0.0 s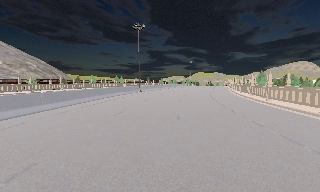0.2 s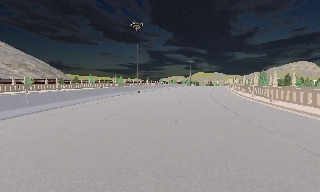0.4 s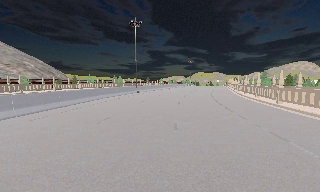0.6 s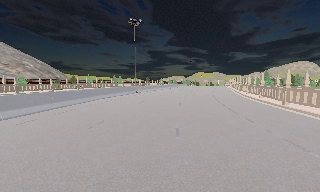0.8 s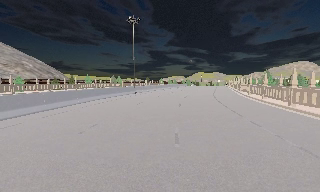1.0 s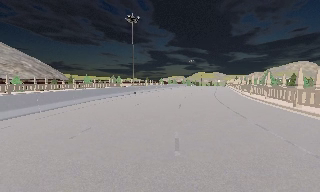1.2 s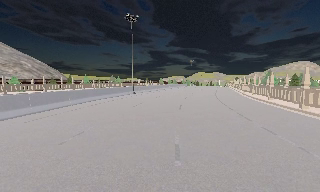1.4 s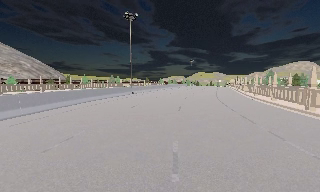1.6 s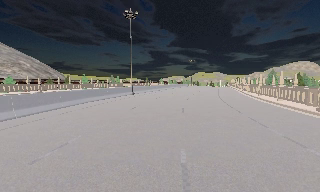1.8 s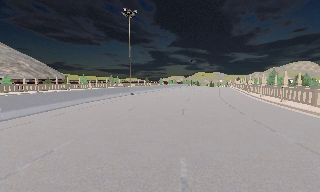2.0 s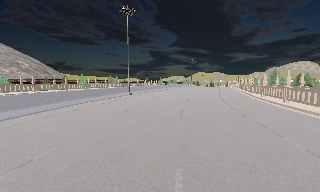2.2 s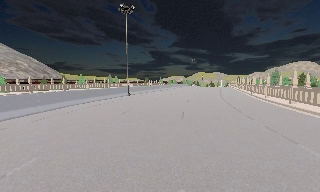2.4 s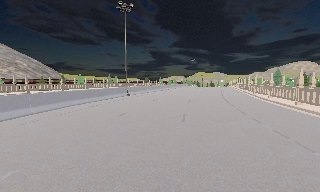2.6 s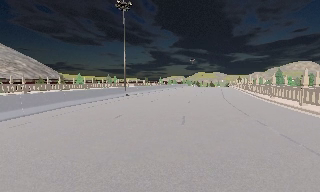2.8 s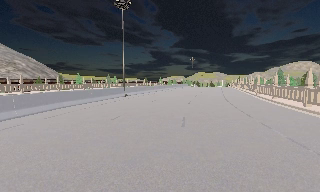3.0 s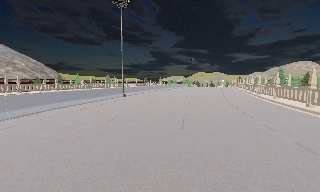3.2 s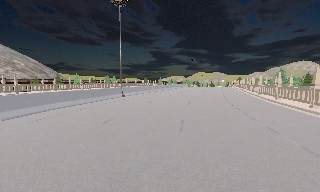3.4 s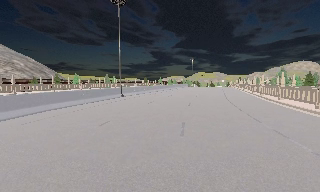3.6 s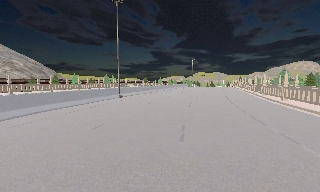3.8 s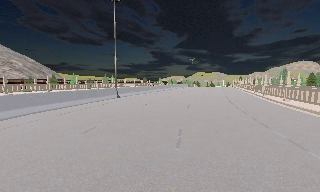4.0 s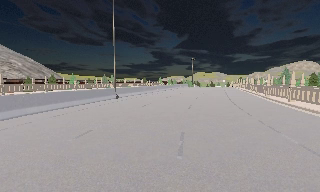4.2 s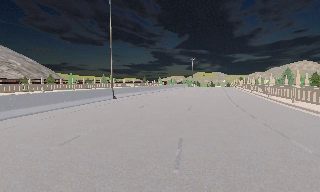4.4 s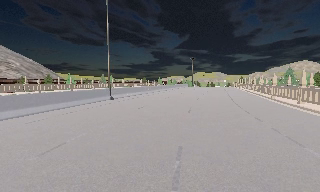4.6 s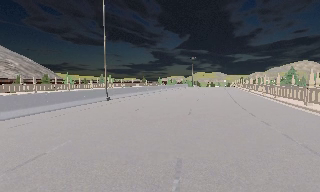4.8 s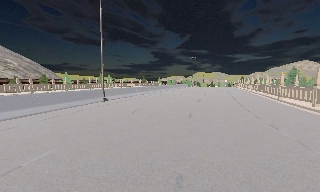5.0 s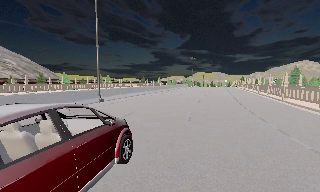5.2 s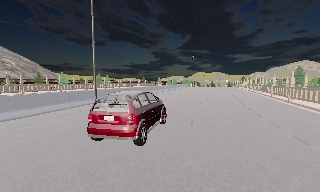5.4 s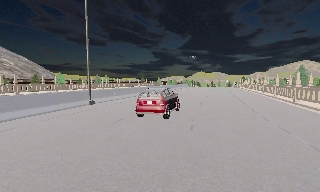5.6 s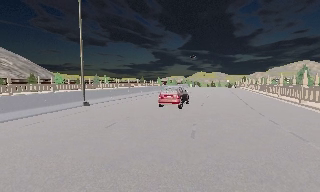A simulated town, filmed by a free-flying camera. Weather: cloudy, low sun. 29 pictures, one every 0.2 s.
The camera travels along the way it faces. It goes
forward.
0.0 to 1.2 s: The camera travels forward, about 4 m, so what stands in front looms larger. It loses speed.
1.2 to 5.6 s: The camera travels forward, about 13 m, so what stands in front looms larger.
The film runs forward here.
